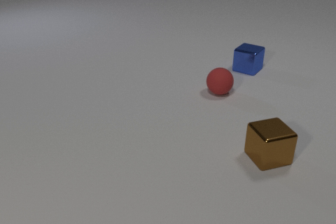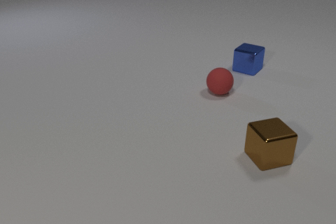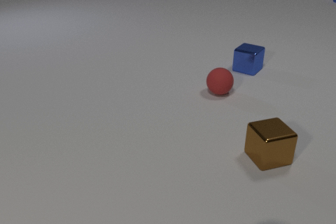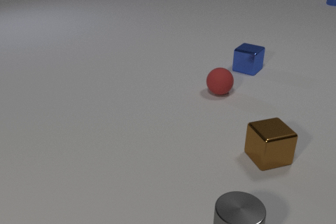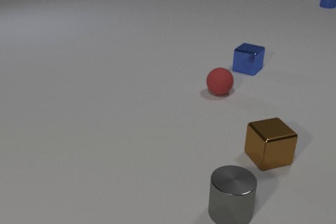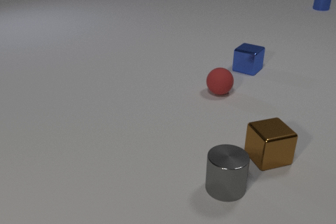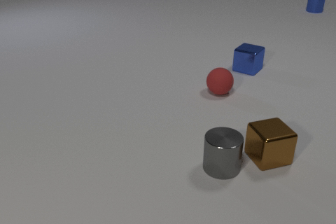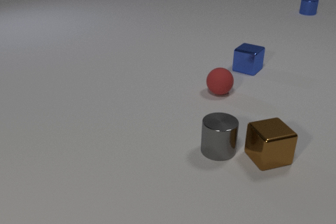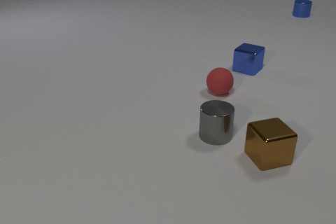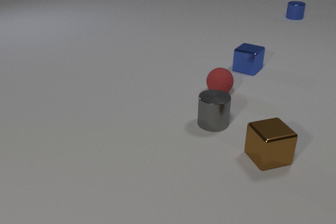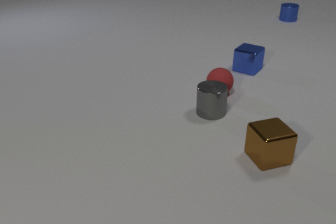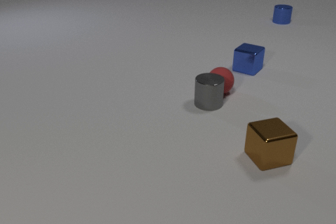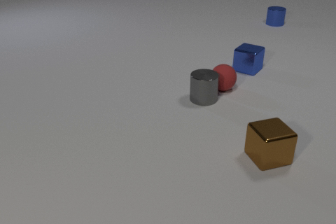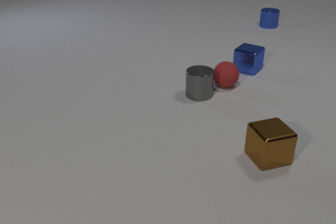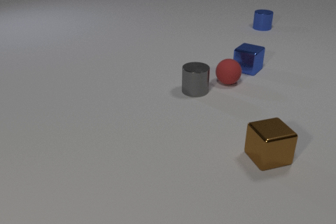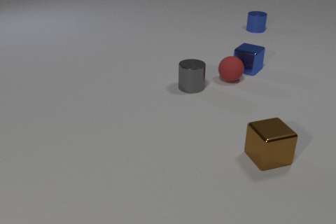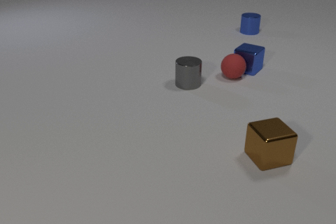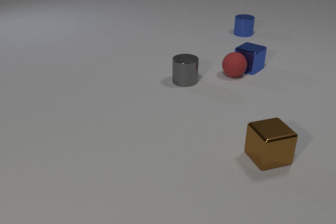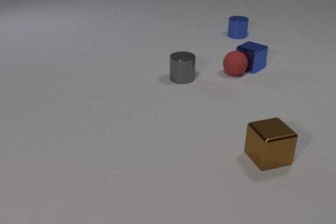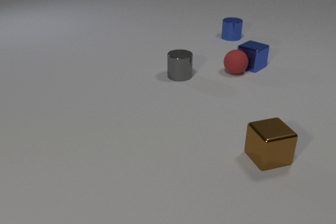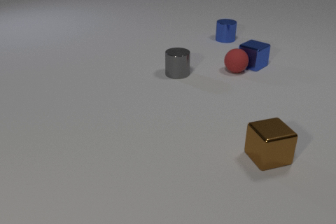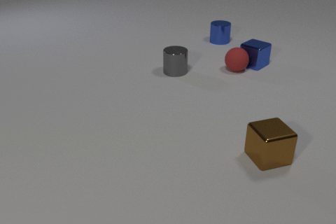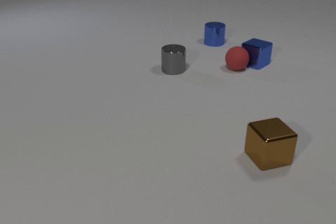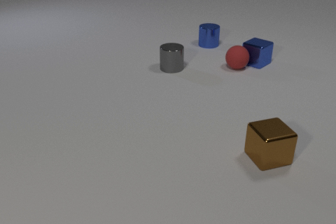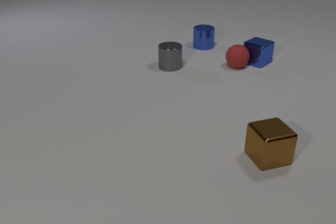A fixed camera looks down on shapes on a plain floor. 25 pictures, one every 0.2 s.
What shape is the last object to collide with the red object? cube.
How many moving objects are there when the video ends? 4.
What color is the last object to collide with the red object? blue.
0.0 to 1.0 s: The gray metal cylinder comes in at the bottom edge, slides away from the camera. The blue metal cylinder comes in at the right edge, slides toward the camera and to the left.
1.0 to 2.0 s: The gray metal cylinder slides away from the camera. The blue metal cylinder slides toward the camera and to the left.
2.0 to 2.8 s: The gray metal cylinder slides away from the camera. The red rubber sphere rolls away from the camera. The blue metal cylinder slides toward the camera and to the left. The gray metal cylinder and the red rubber sphere collide.
2.8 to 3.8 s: The gray metal cylinder slides away from the camera and to the left. The red rubber sphere rolls away from the camera. The blue metal cylinder slides toward the camera and to the left. The blue metal cube slides away from the camera. The red rubber sphere and the blue metal cube collide.
3.8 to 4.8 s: The gray metal cylinder slides away from the camera and to the left. The red rubber sphere rolls away from the camera. The blue metal cylinder slides toward the camera and to the left. The blue metal cube slides away from the camera and to the right.
